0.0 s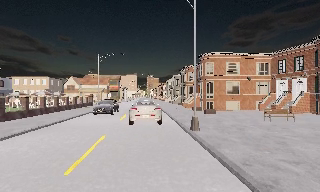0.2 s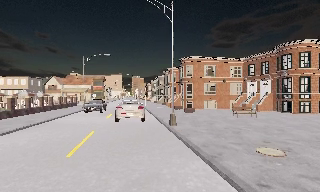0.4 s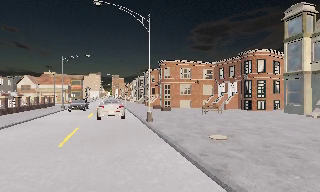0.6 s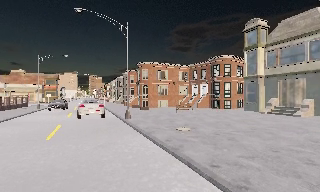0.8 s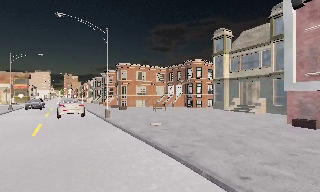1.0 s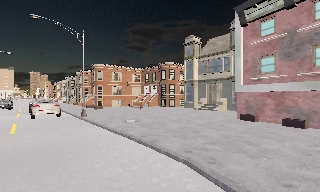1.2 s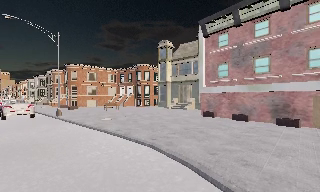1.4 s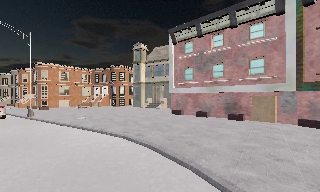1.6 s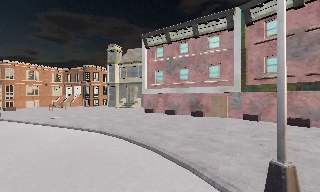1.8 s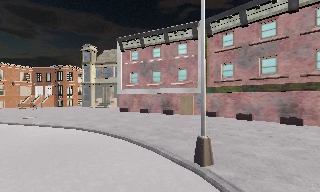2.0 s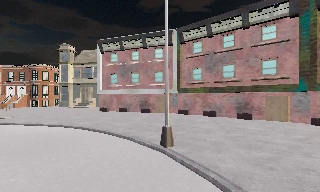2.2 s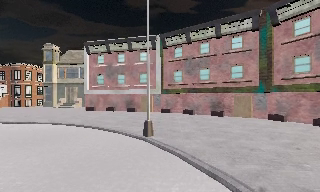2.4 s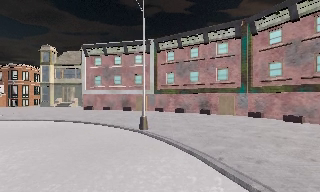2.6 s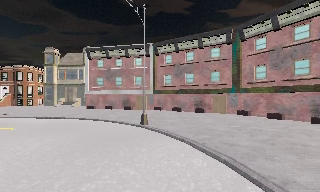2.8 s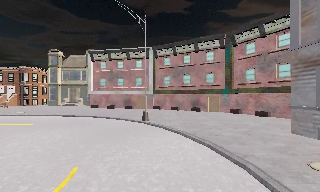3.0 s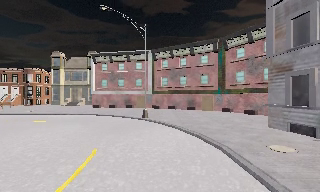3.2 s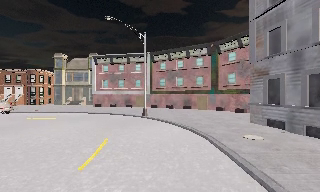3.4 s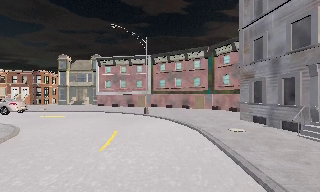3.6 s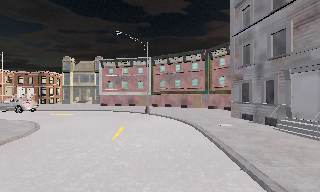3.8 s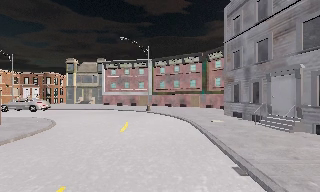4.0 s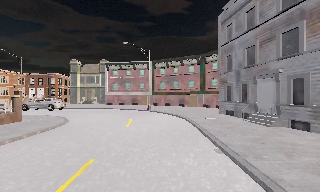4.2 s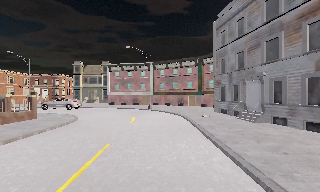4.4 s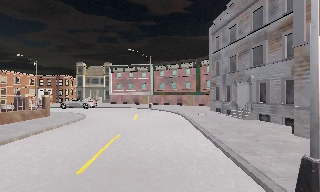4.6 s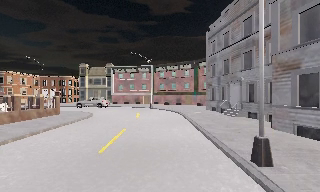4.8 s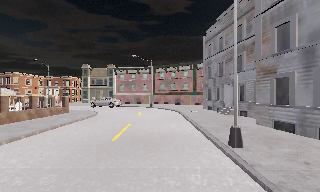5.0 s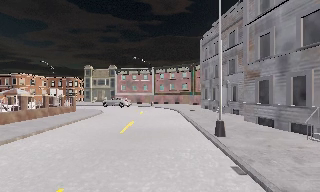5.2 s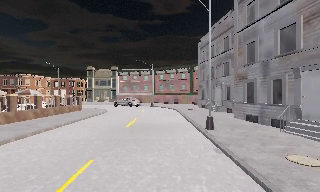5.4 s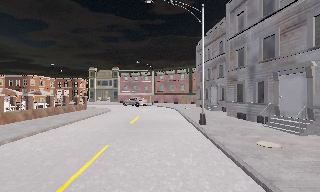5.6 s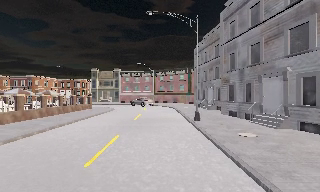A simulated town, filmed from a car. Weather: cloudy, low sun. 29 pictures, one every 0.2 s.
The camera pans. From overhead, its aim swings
clockwise.
The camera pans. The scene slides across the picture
to the left.
0.0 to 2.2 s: The camera swings to its right by about 80 degrees, and the scene slides to the left. It travels backward, about 16 m.
2.2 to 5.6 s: The camera travels backward, about 25 m, so what stands in front gets smaller.
The film runs backward here.
